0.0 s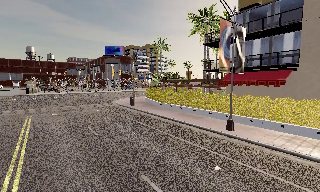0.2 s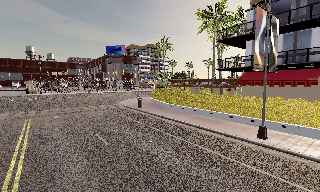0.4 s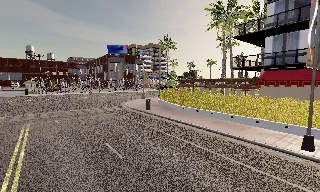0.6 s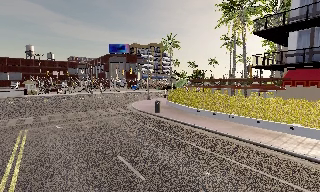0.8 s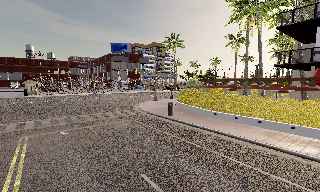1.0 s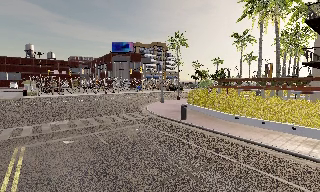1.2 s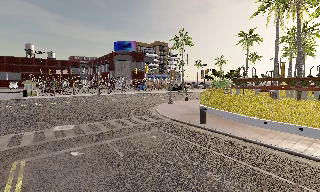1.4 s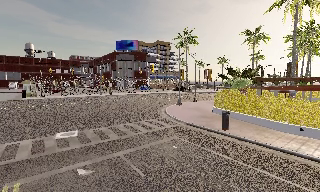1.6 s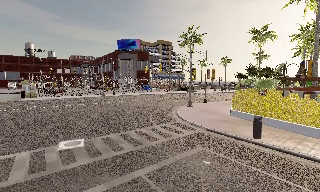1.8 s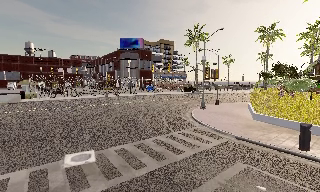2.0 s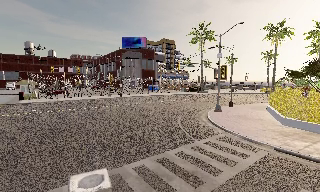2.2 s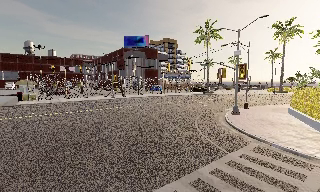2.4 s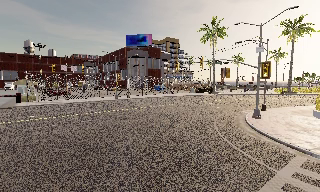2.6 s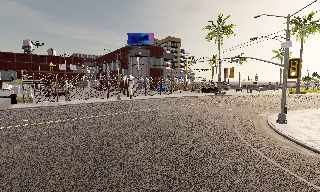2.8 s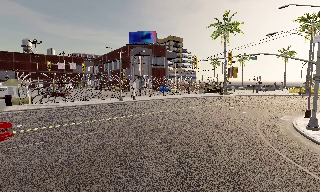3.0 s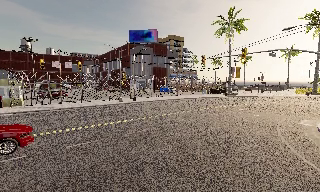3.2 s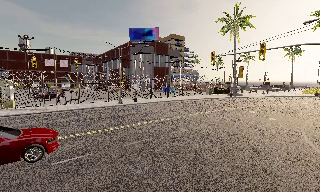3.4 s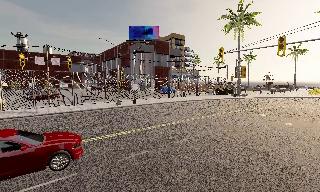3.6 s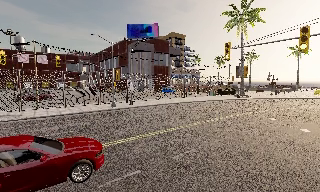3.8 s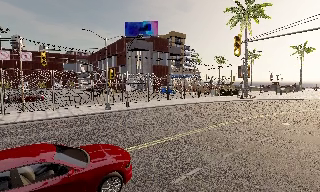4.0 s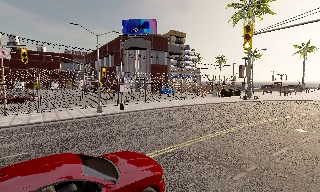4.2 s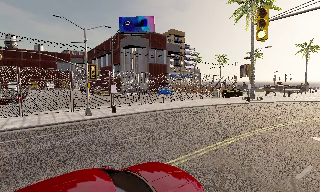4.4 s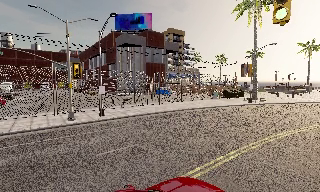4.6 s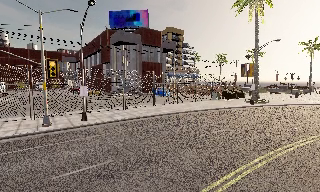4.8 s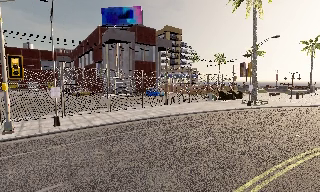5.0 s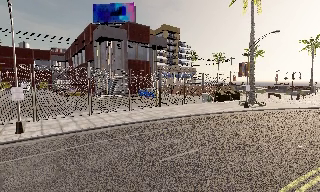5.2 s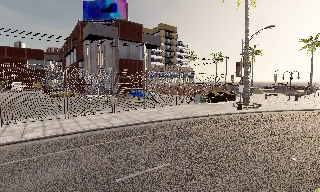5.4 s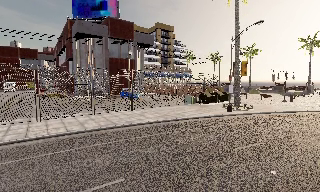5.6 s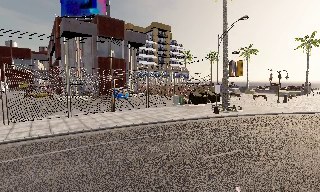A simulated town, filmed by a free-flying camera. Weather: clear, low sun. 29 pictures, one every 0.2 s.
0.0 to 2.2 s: The camera travels forward and to its left, about 20 m, so what stands in front looms larger.
2.2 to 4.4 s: The camera travels forward, about 18 m, so what stands in front looms larger.
4.4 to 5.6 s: The camera travels forward and to its right, about 11 m, so what stands in front looms larger.
The film runs forward here.
